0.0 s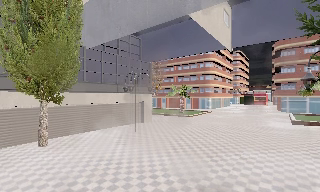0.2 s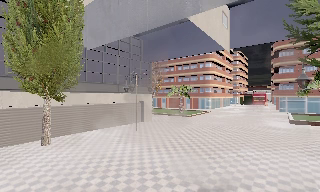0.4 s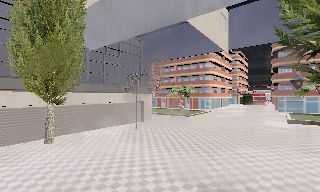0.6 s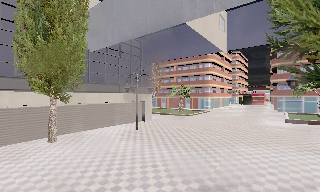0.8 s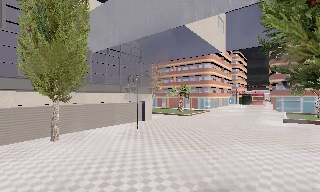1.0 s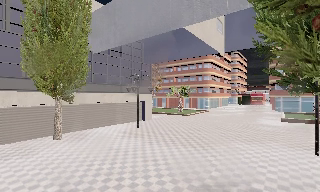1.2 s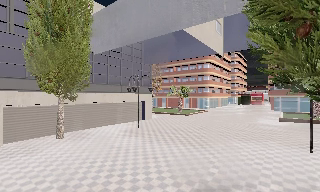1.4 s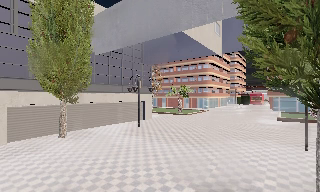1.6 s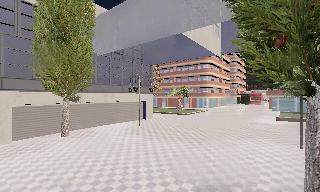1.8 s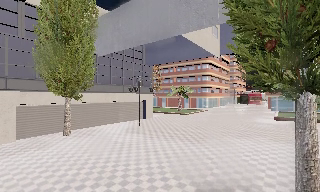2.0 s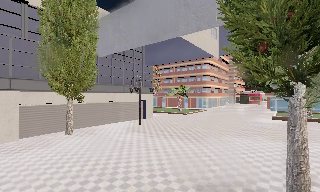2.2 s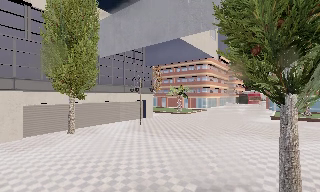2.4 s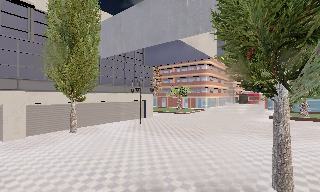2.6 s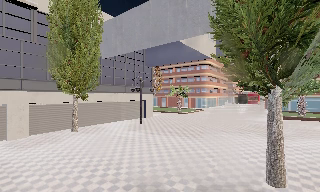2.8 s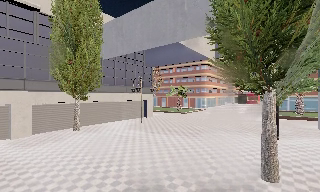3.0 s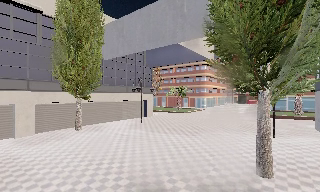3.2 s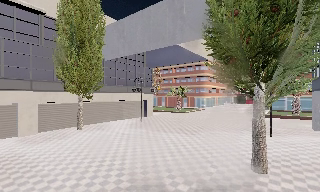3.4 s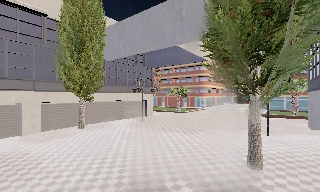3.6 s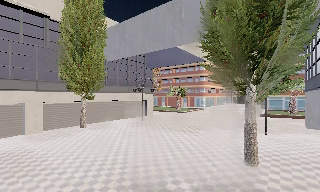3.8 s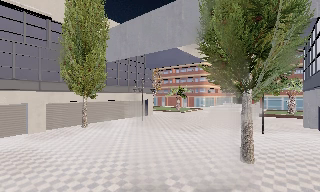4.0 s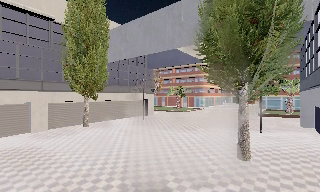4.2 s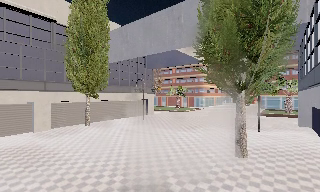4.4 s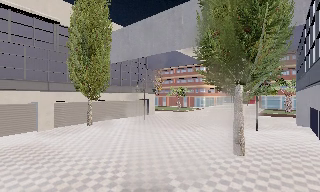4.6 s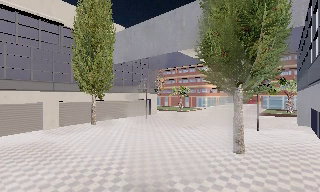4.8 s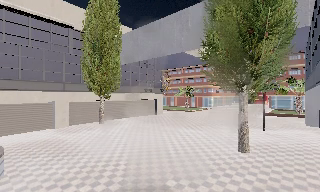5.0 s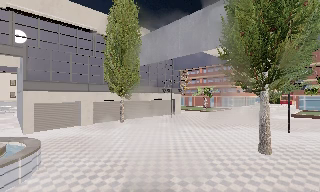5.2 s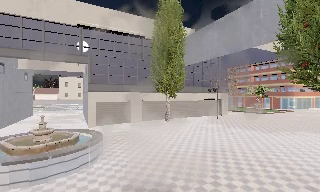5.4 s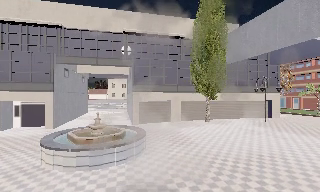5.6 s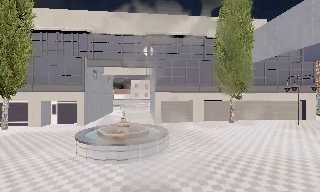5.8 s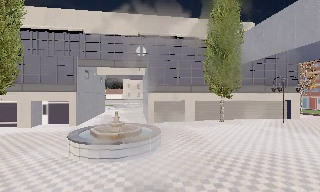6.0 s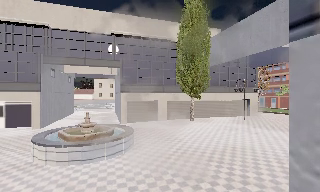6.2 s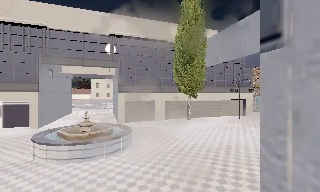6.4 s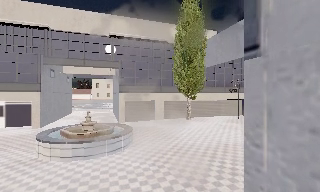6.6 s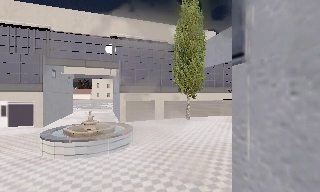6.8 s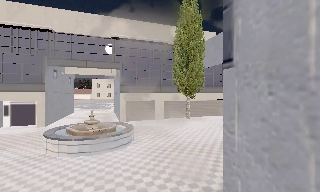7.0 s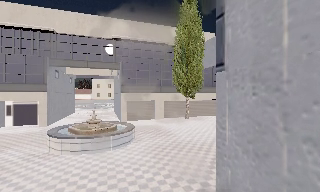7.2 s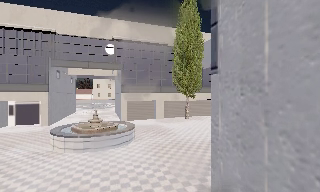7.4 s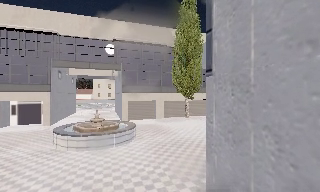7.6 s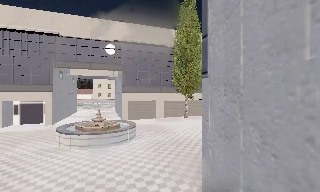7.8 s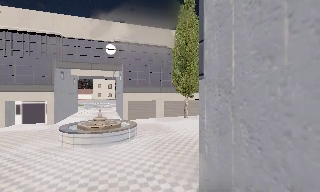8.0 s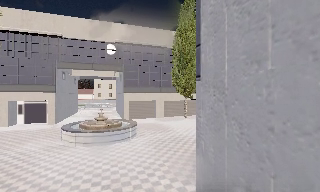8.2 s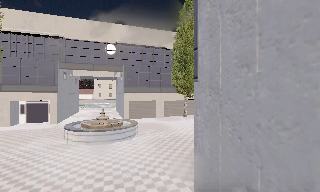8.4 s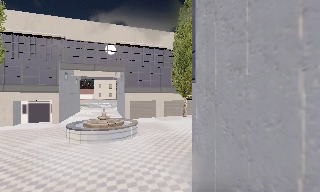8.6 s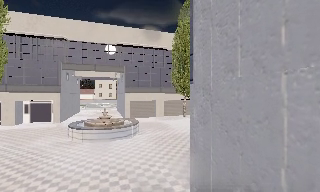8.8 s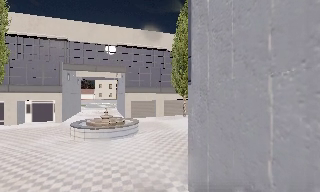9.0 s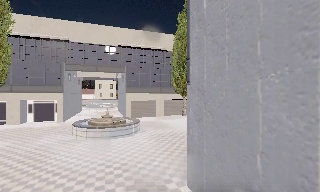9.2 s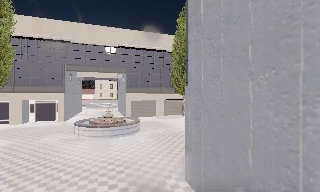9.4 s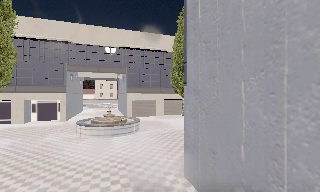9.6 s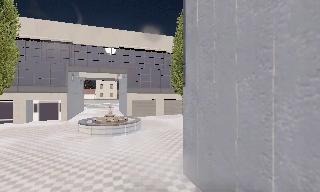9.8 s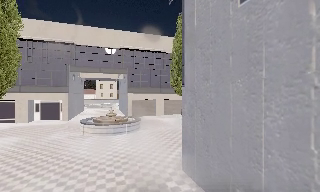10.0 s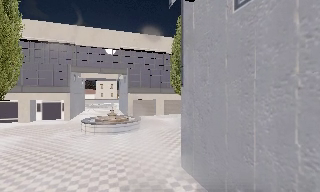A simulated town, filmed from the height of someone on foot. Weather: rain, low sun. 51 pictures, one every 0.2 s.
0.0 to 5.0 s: The camera travels backward, about 6 m, so what stands in front gets smaller.
5.0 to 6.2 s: The camera pans to its left, which is counterclockwise from overhead, by about 25 degrees. It travels backward, about 1.5 m, so what stands in front gets smaller.
6.2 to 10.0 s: The camera travels backward, about 4.5 m, so what stands in front gets smaller.
The film runs backward here.
